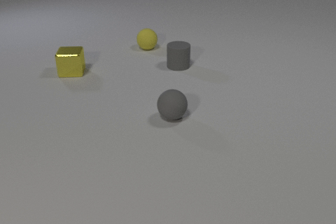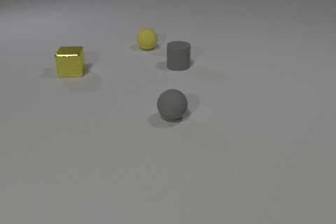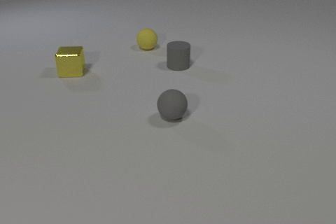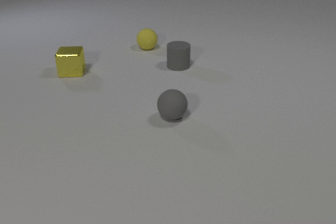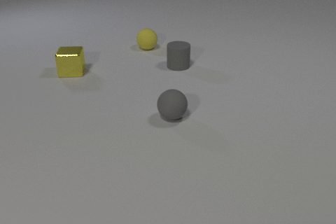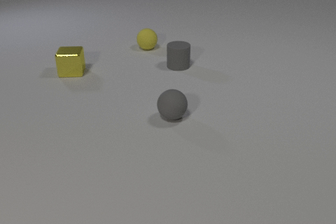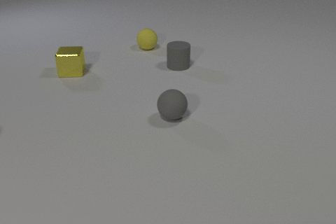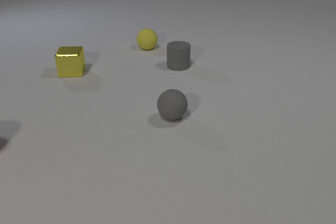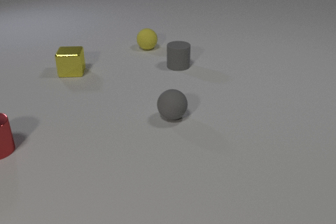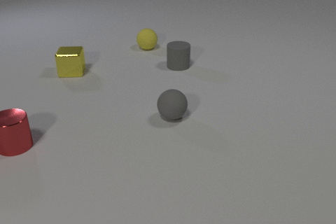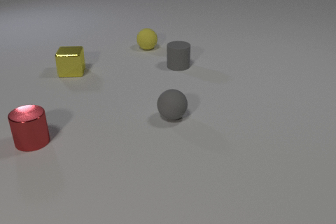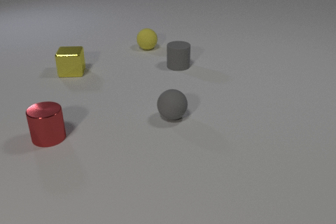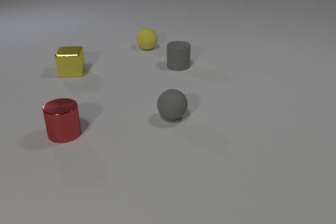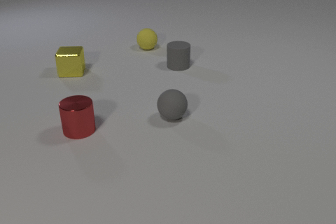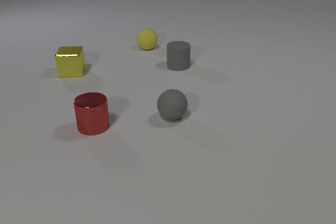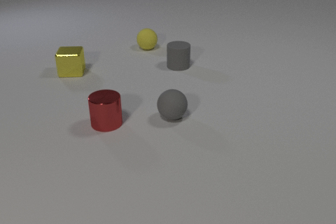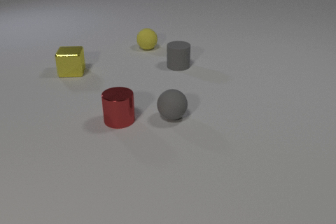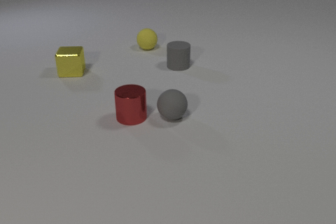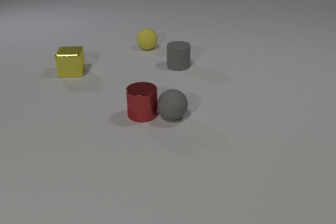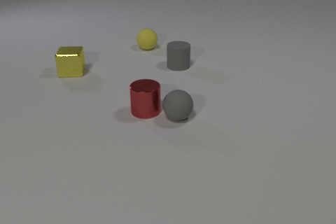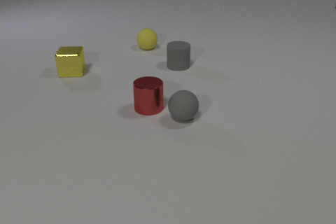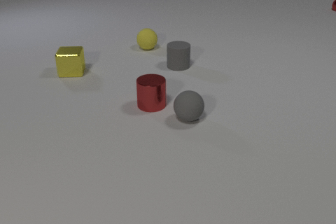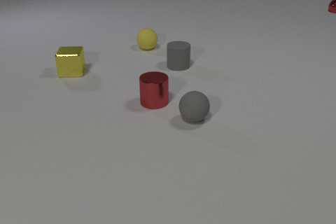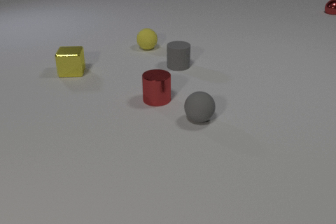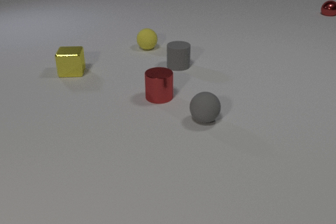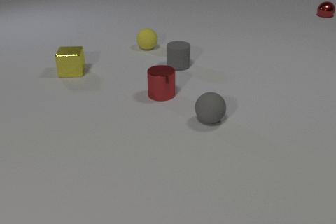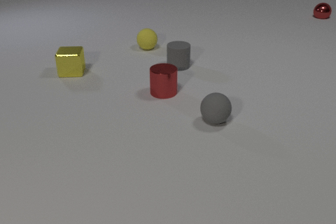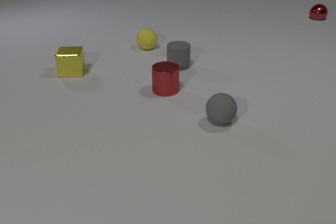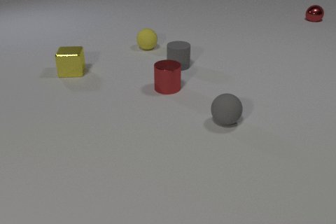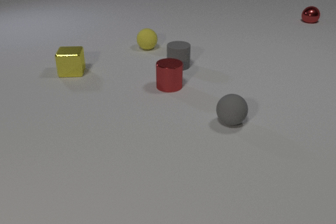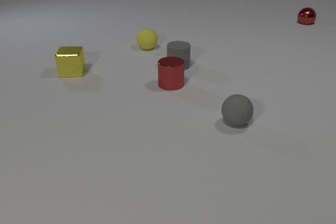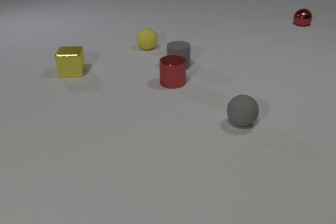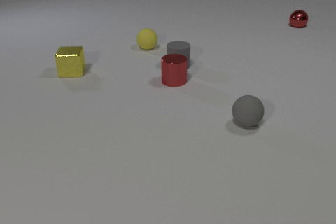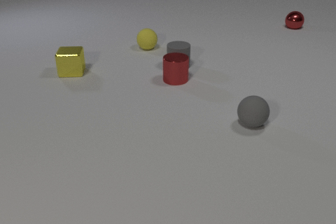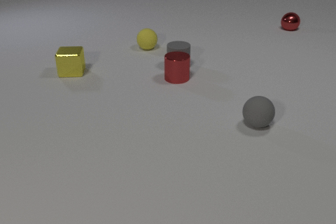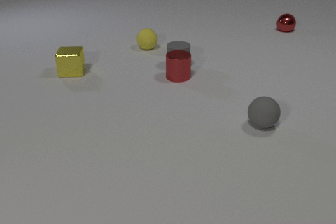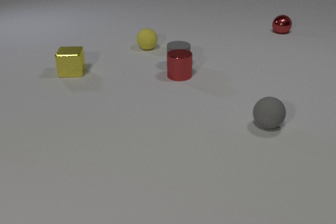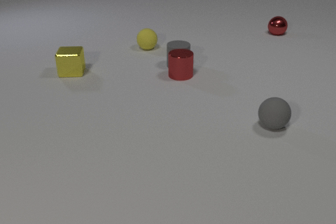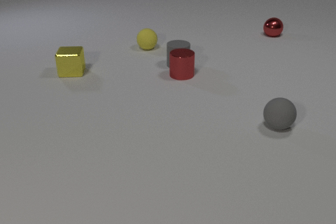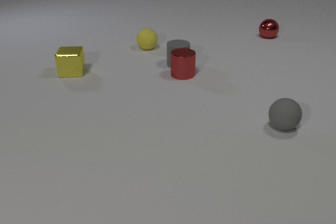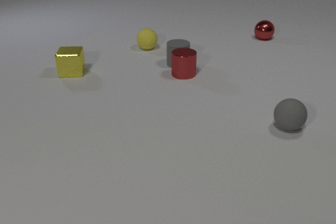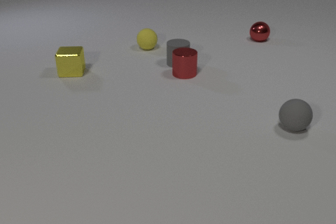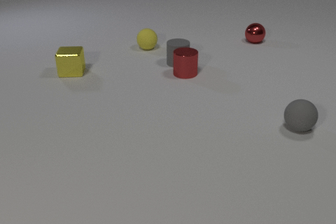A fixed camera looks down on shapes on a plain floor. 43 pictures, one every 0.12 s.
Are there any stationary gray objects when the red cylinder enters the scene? yes.
What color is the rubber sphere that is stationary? yellow.
Are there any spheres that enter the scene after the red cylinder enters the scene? yes.
0.00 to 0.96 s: The red metal cylinder comes in at the left edge, slides to the right.
0.96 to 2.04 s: The red metal cylinder slides to the right.
2.04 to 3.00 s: The red metal cylinder slides away from the camera and to the right. The gray rubber sphere rolls to the right. The red metal sphere comes in at the right edge, rolls toward the camera and to the left. The red metal cylinder and the gray rubber sphere collide.
3.00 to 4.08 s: The red metal cylinder slides away from the camera and to the right. The gray rubber sphere rolls to the right. The red metal sphere rolls toward the camera and to the left.
4.08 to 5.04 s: The red metal cylinder slides away from the camera and to the right. The gray rubber sphere rolls to the right. The red metal sphere rolls toward the camera and to the left. The gray rubber cylinder slides away from the camera. The red metal cylinder and the gray rubber cylinder collide.
